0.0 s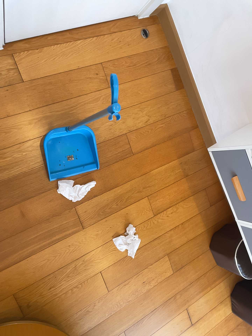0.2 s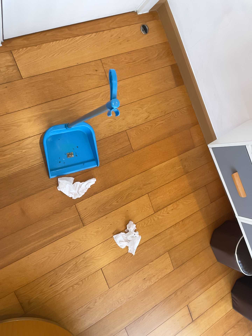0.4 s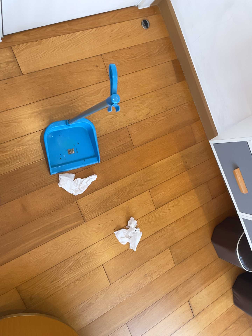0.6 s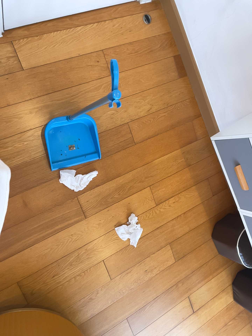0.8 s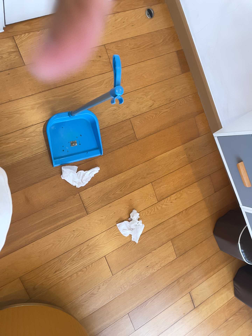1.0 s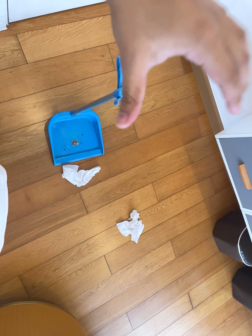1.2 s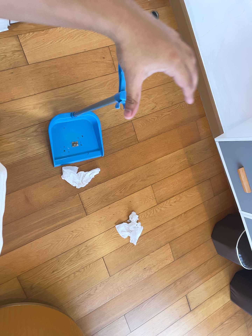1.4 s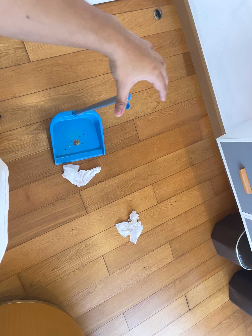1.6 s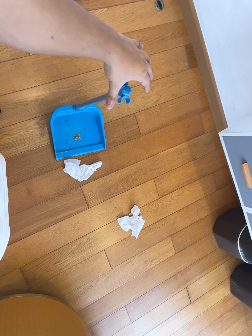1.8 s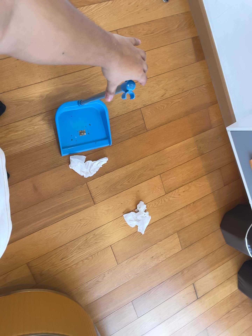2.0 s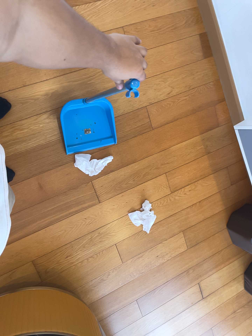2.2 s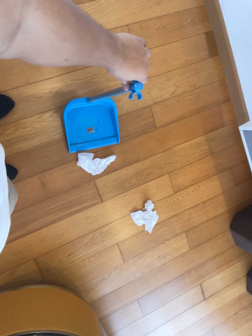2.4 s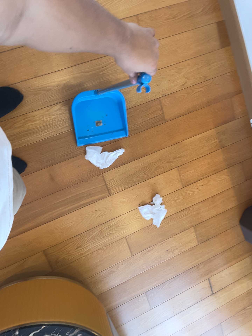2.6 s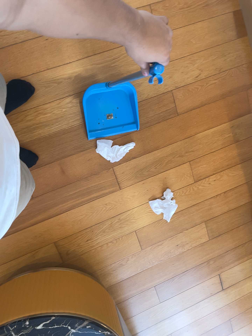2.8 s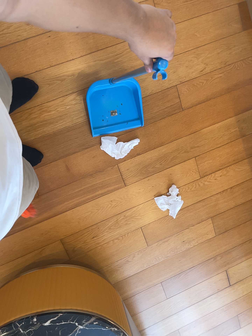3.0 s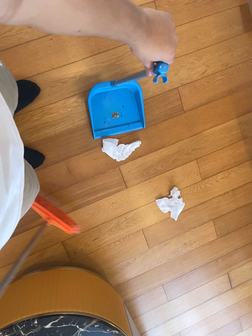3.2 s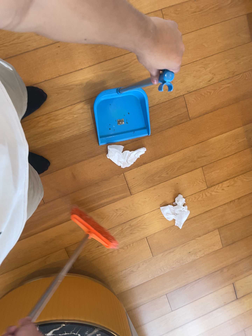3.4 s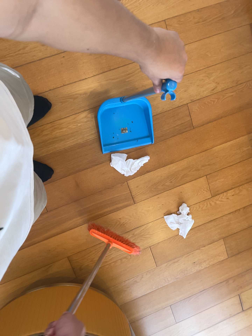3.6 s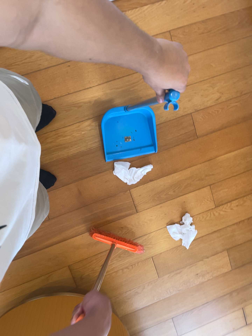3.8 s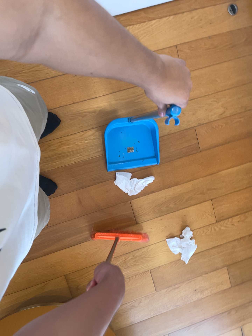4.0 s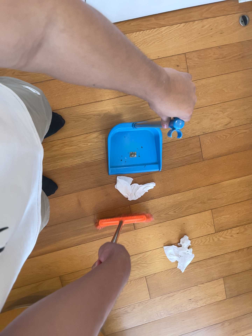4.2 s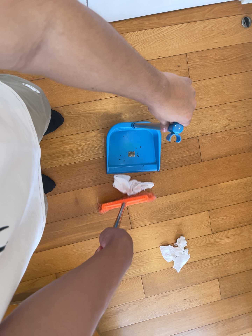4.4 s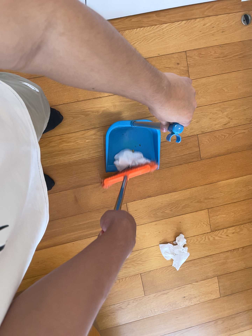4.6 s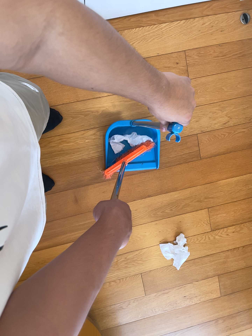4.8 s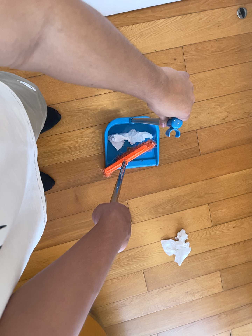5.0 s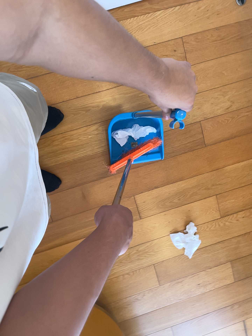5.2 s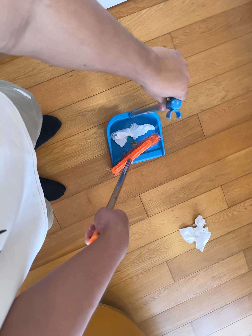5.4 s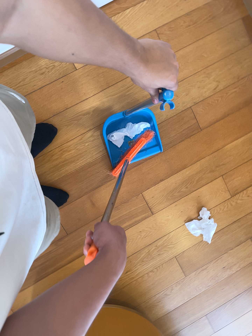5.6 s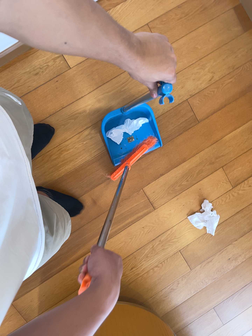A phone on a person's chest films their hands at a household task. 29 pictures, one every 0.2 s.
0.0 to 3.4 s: The camera swings to its left by about 15 degrees, and the scene slides to the right. It travels forward and toward the top of its view, about 10 cm, so what stands in front looms larger.
3.4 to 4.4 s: The camera rolls about its line of sight by about 10 degrees, and the scene rotates clockwise.
4.4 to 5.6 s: The camera rolls about its line of sight by about 20 degrees, and the scene rotates counterclockwise.
The film runs forward here.
